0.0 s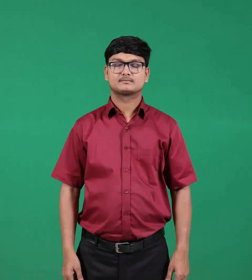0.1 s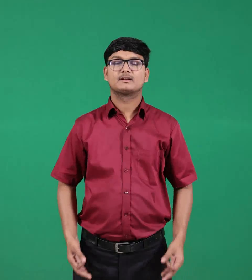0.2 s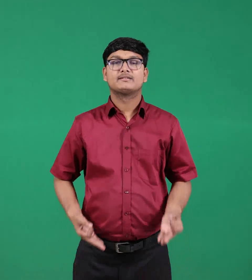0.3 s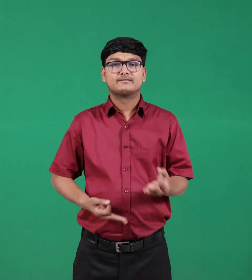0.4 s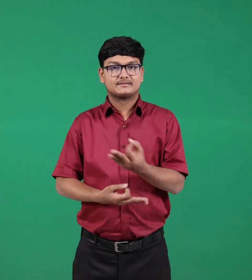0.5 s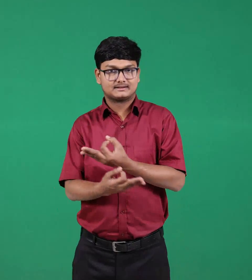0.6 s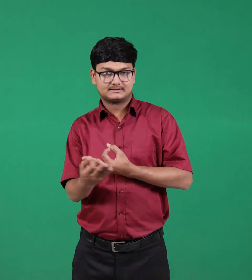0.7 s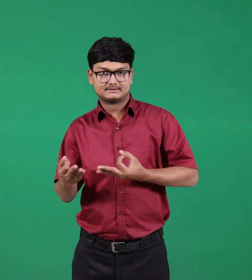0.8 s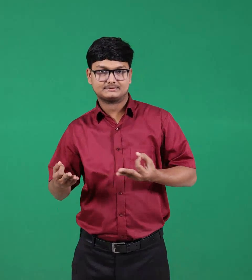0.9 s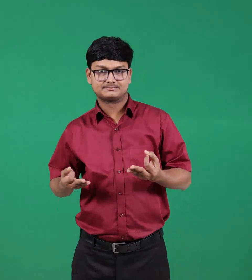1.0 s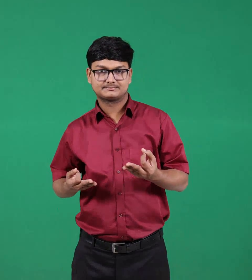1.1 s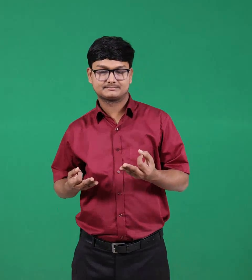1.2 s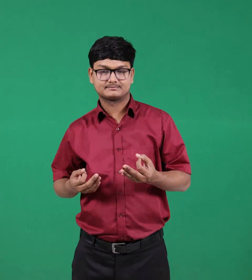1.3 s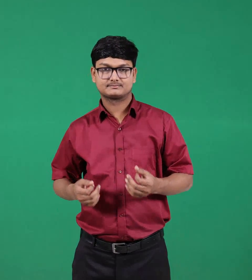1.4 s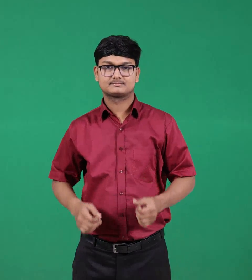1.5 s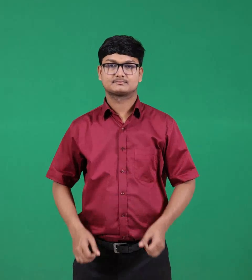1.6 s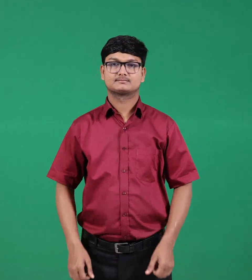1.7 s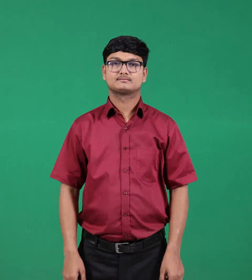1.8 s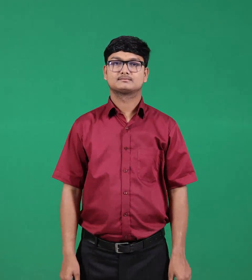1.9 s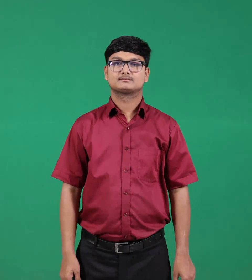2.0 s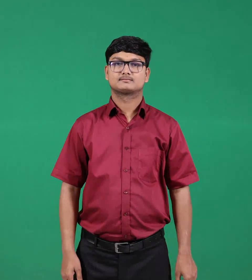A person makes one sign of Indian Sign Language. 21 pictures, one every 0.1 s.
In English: fellow
